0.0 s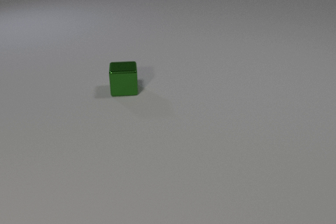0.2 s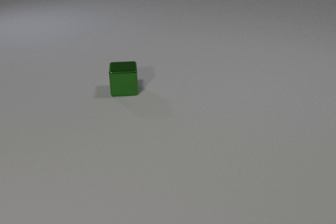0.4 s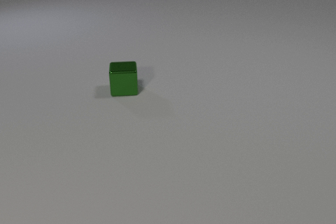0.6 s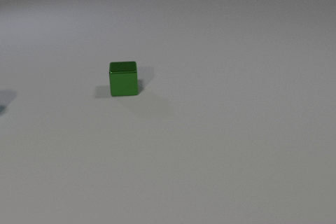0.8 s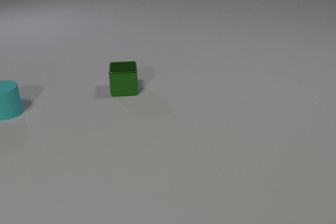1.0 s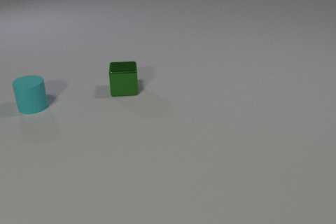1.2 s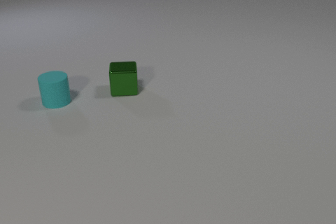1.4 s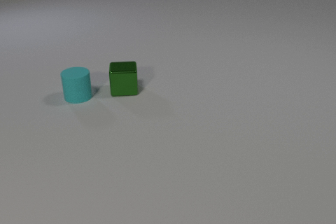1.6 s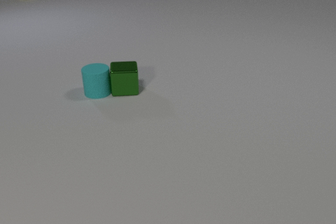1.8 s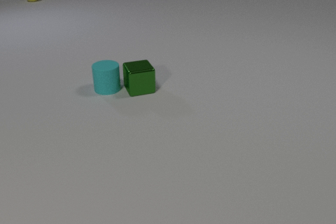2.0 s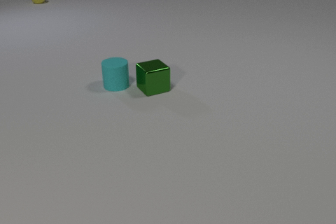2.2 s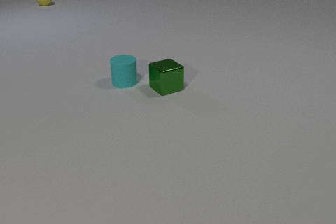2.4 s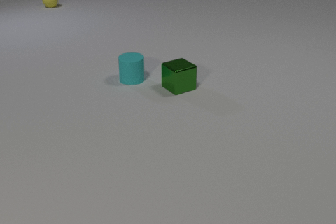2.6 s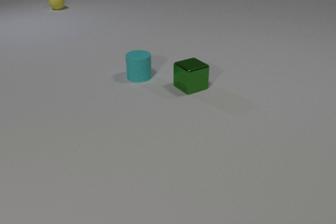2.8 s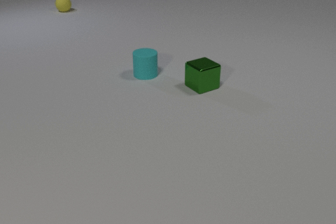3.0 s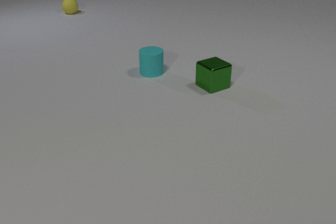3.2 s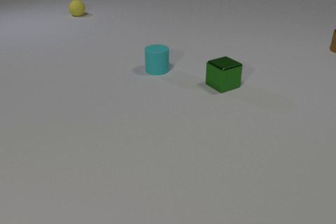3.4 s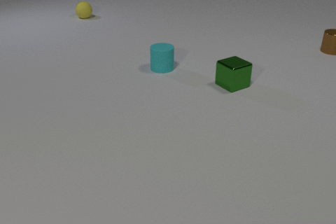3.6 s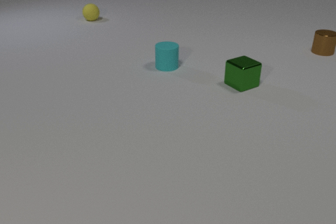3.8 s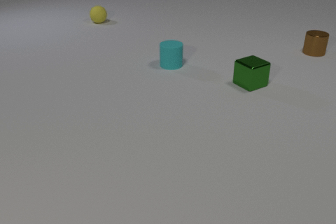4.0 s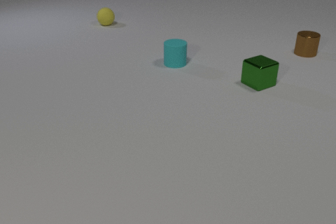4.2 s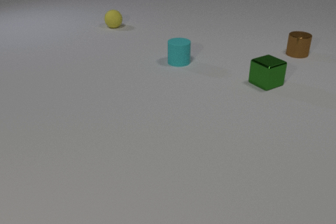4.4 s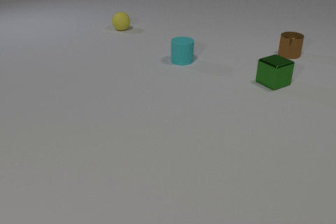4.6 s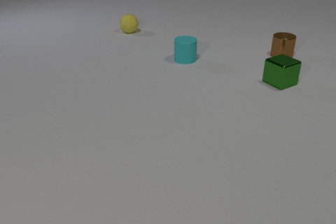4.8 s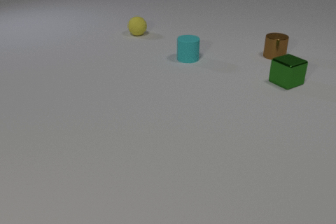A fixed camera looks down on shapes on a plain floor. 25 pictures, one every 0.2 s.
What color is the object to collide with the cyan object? green.
What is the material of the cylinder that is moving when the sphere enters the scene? rubber.
How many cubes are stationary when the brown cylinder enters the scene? 0.
0.0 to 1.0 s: The cyan rubber cylinder comes in at the left edge, slides to the right.
1.0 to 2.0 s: The cyan rubber cylinder slides to the right. The green metal cube slides to the right, spins counterclockwise seen from above by about 15 degrees, its near face sliding to the right. The yellow rubber sphere comes in at the top edge, rolls toward the camera and to the right. The cyan rubber cylinder and the green metal cube collide.
2.0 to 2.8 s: The cyan rubber cylinder slides to the right and away from the camera. The green metal cube slides to the right. The yellow rubber sphere rolls toward the camera and to the right.
2.8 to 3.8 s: The cyan rubber cylinder slides to the right and away from the camera. The green metal cube slides to the right. The yellow rubber sphere rolls toward the camera and to the right. The brown metal cylinder comes in at the right edge, slides to the left and toward the camera.
3.8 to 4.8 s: The cyan rubber cylinder slides away from the camera and to the right. The green metal cube slides to the right. The yellow rubber sphere rolls toward the camera and to the right. The brown metal cylinder slides to the left and toward the camera.
